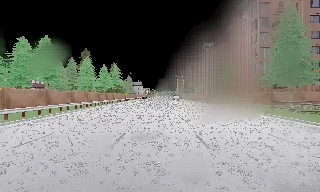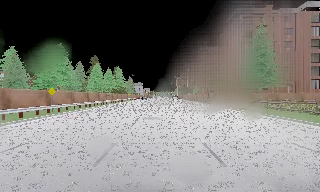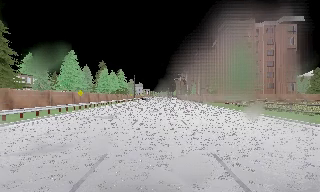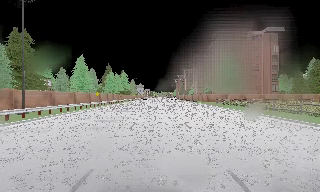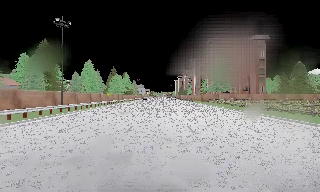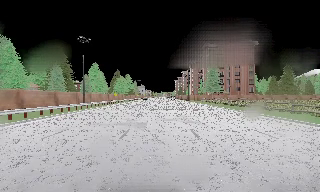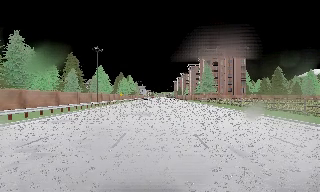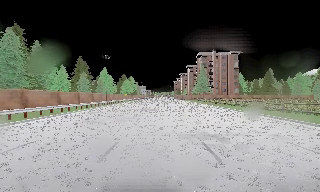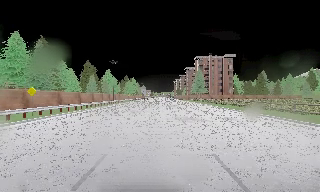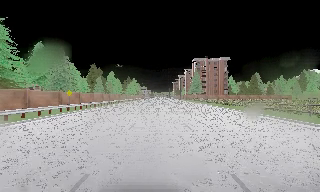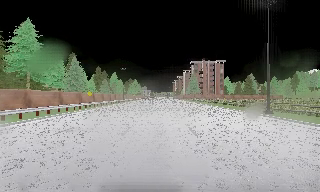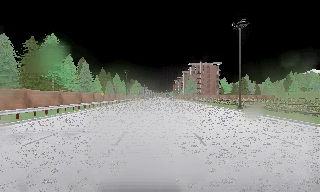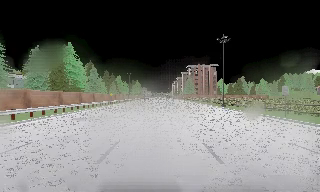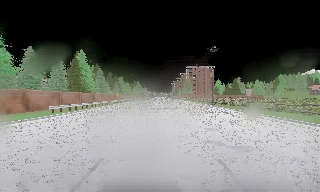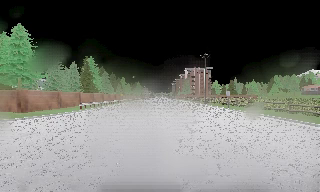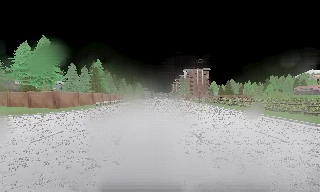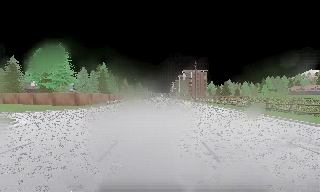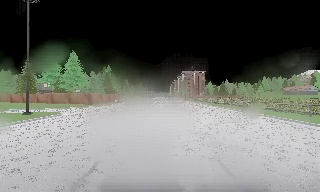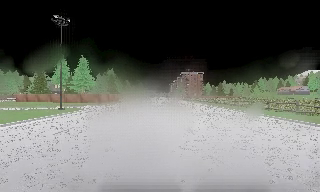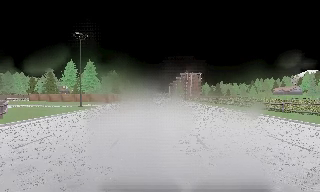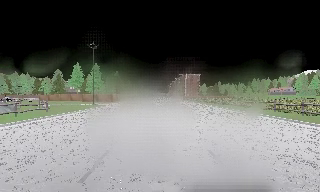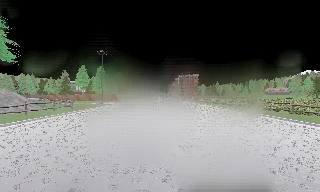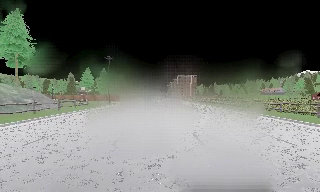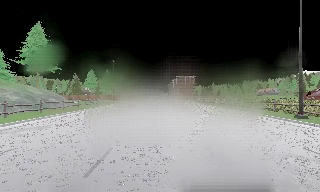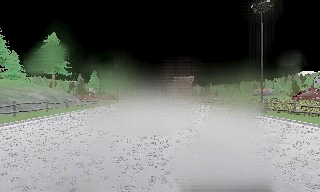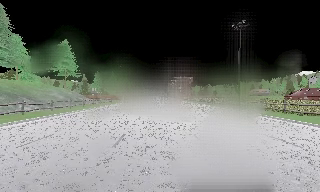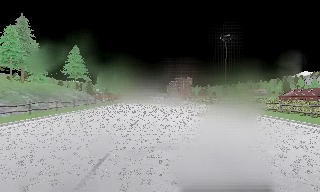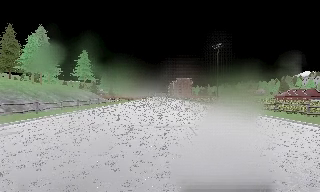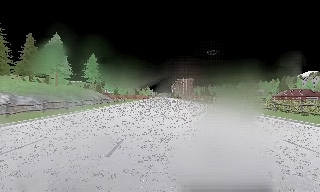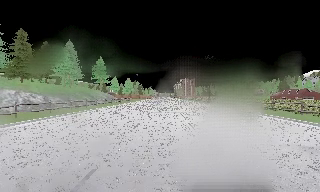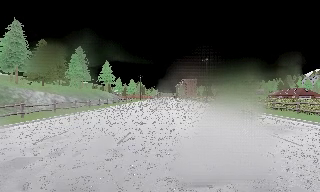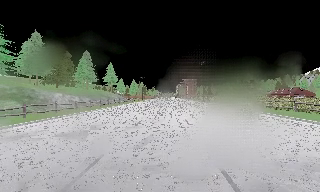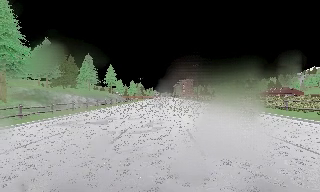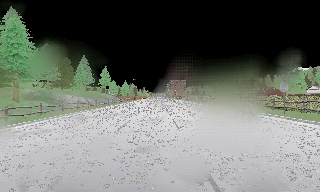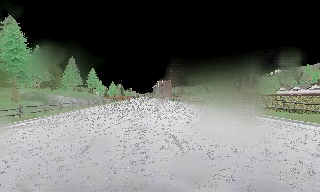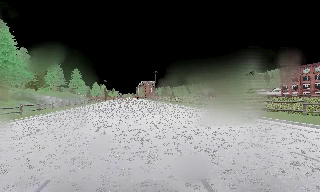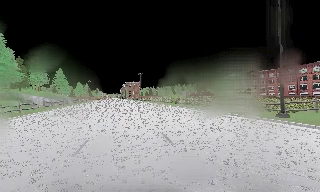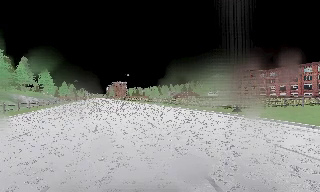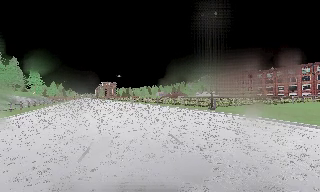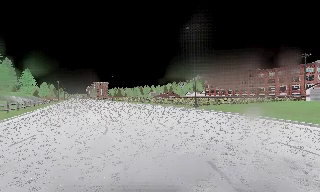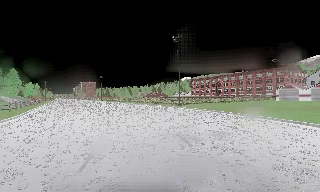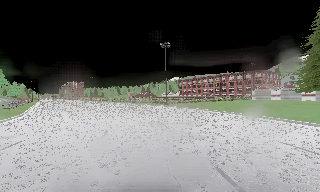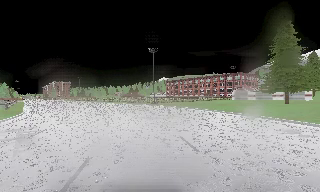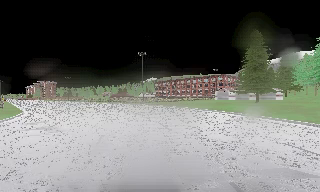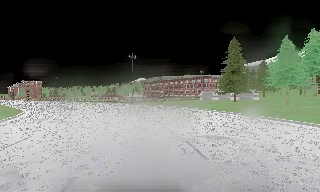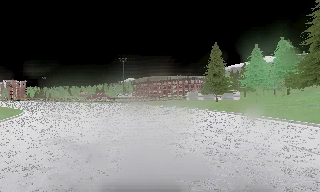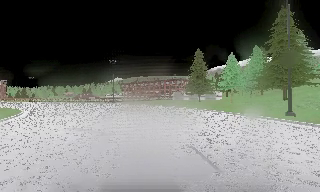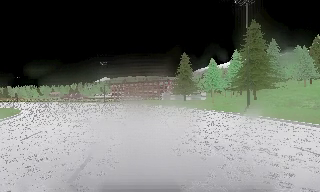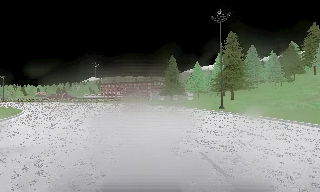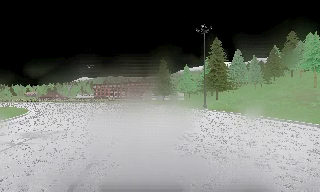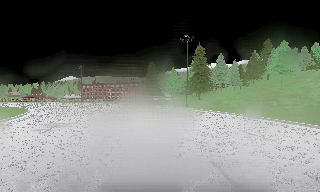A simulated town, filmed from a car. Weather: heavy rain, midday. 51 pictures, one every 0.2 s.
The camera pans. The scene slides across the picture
to the left.
The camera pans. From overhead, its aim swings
clockwise.
0.0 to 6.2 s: The camera travels backward, about 165 m, so what stands in front gets smaller.
6.2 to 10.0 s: The camera pans to its right, which is clockwise from overhead, by about 75 degrees. It travels backward, about 65 m.
The film runs backward here.
